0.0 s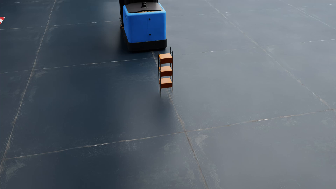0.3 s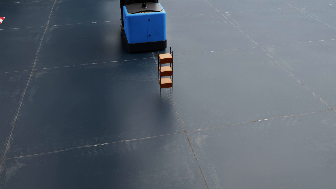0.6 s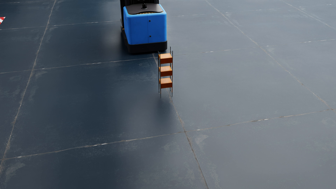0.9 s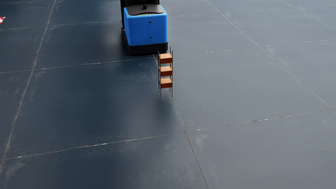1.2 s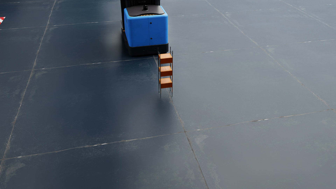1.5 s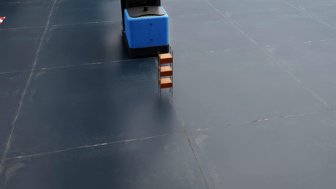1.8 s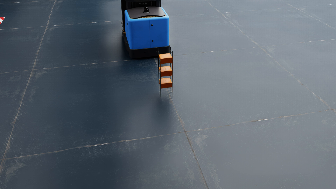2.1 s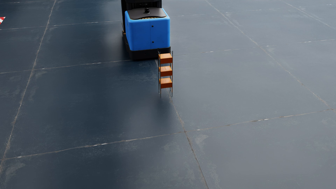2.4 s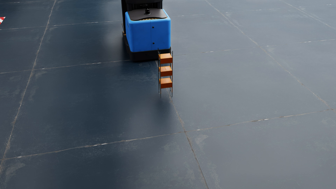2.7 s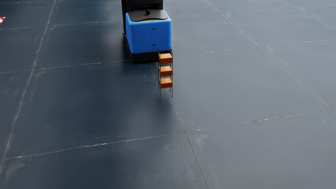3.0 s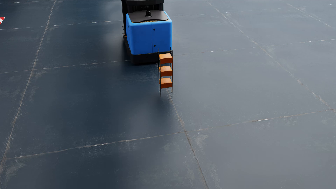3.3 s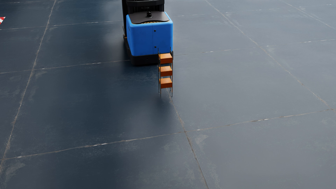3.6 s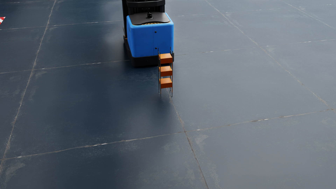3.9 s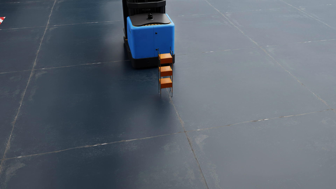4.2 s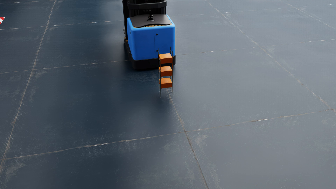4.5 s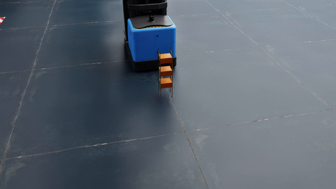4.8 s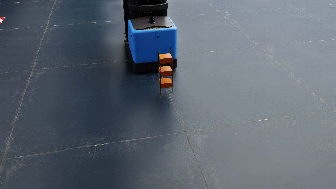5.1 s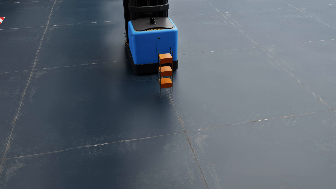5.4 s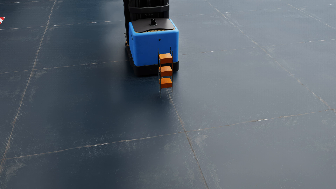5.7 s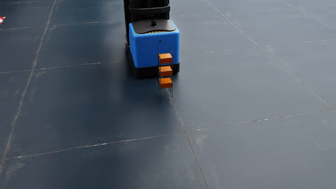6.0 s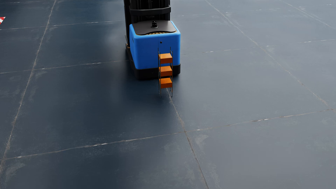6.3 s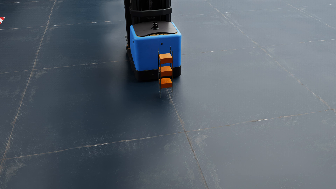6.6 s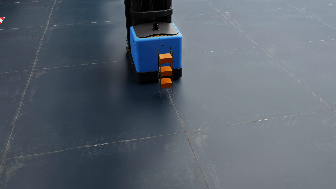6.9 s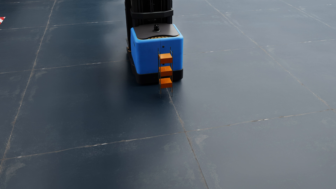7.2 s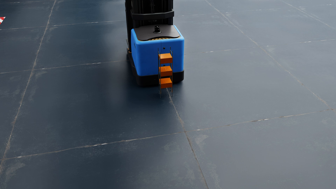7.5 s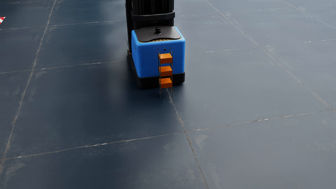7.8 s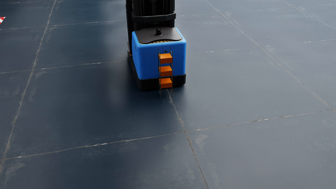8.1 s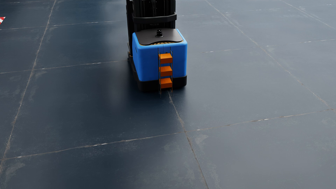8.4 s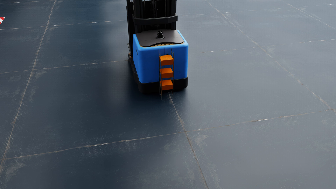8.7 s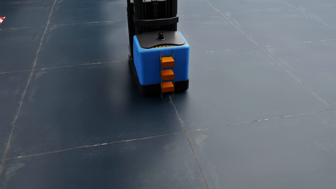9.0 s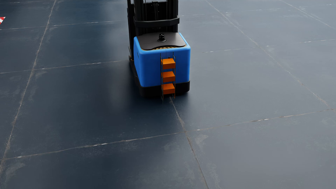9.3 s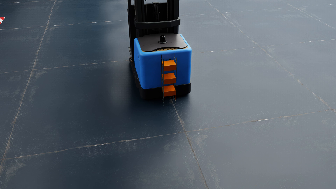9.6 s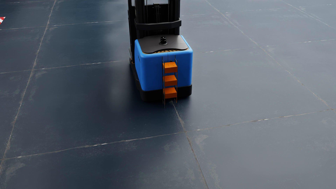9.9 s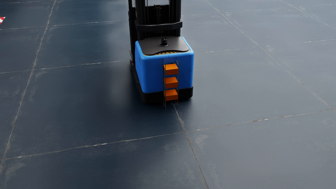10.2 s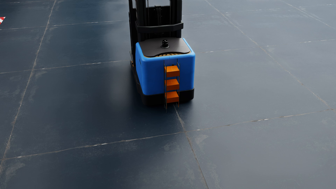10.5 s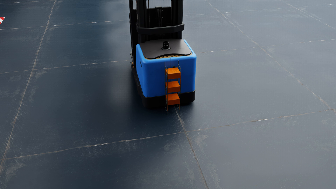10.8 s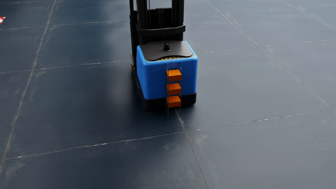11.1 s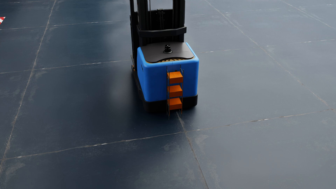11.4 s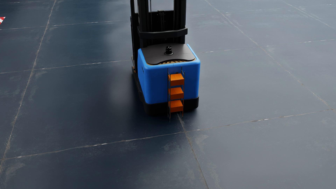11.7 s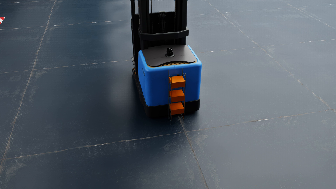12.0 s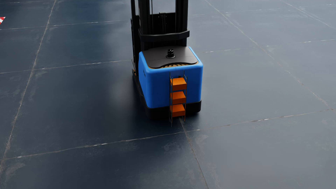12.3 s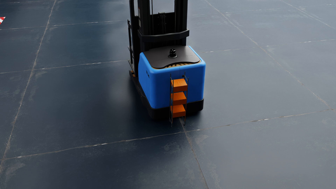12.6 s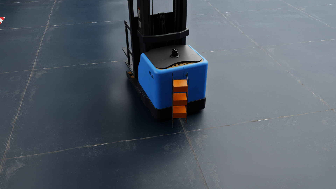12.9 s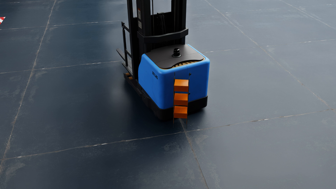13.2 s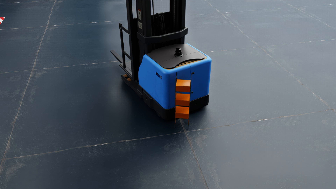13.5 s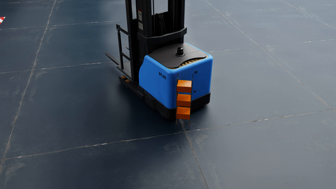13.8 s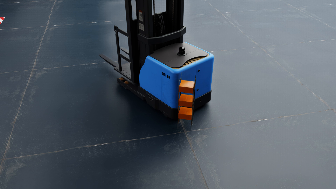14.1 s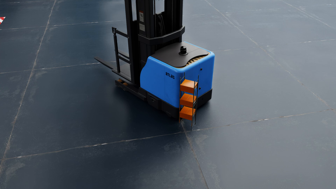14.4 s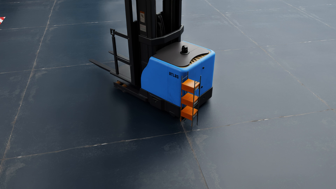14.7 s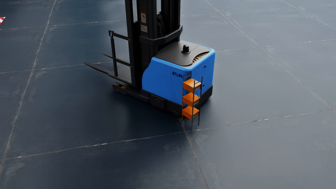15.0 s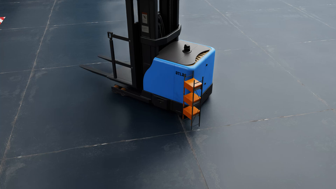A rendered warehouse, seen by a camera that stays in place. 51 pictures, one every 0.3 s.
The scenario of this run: A forklift runs into an object in its way.
